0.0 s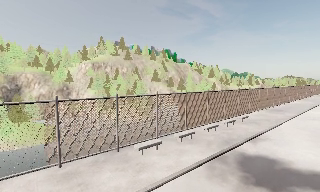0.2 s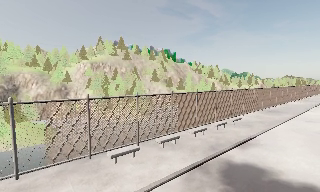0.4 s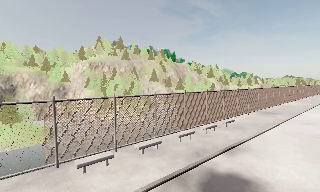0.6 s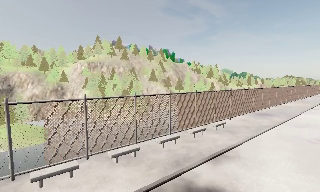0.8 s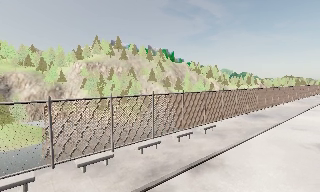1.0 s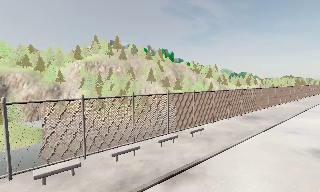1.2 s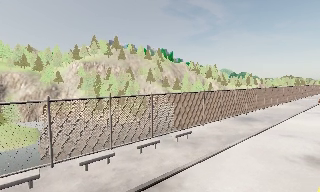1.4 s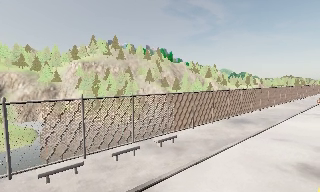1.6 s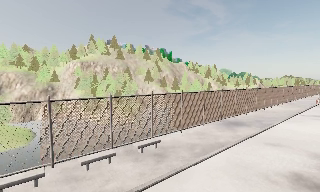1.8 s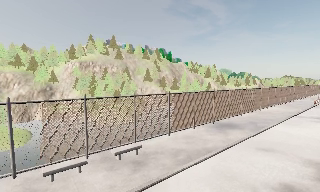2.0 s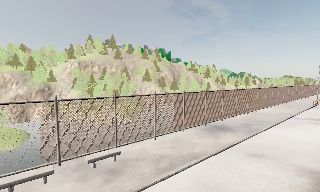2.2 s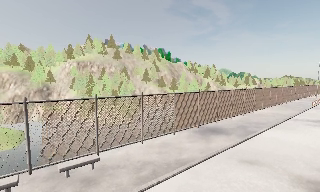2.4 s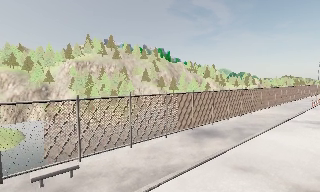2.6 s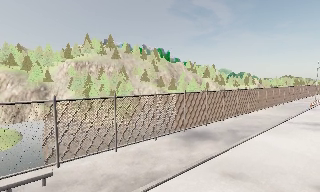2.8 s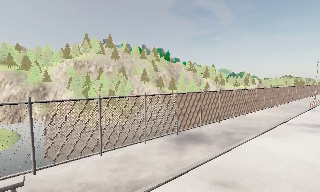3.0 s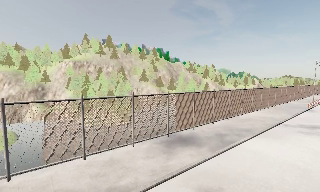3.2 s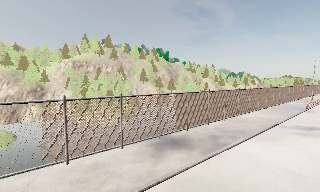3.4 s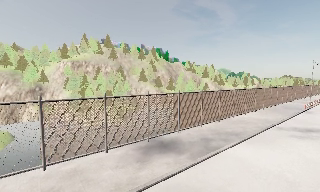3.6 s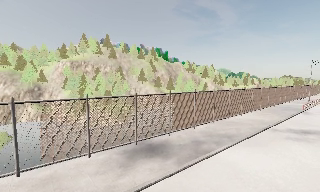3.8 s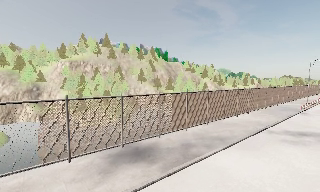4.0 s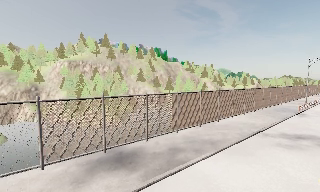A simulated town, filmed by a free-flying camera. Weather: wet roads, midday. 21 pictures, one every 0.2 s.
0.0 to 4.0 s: The camera travels to its right and forward, about 25 m, so close, fixed things drift to the left. It loses speed.
The film runs forward here.
